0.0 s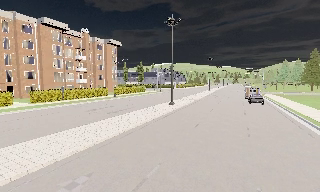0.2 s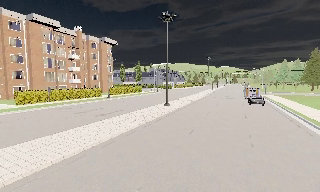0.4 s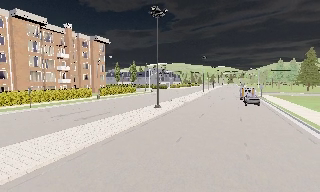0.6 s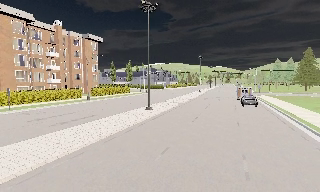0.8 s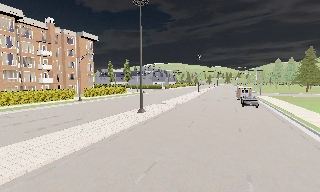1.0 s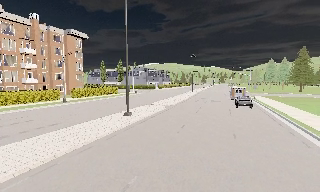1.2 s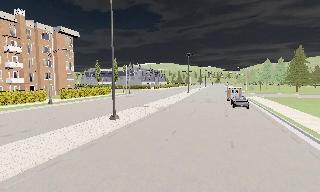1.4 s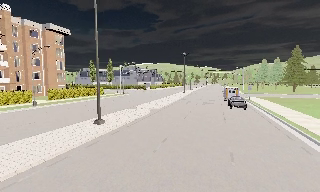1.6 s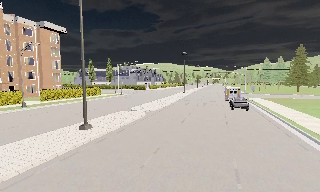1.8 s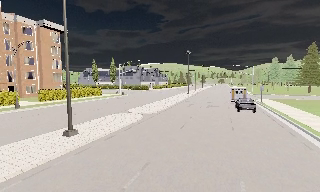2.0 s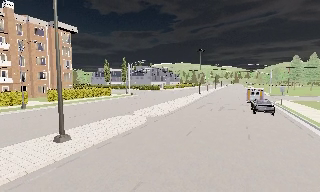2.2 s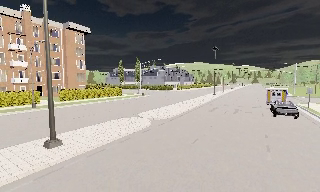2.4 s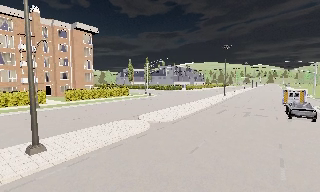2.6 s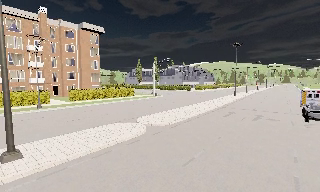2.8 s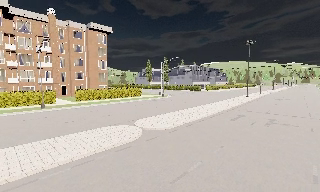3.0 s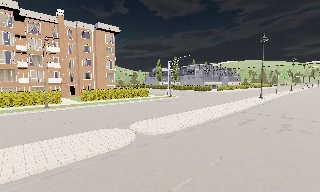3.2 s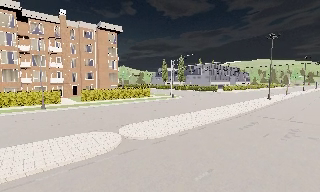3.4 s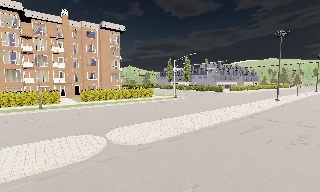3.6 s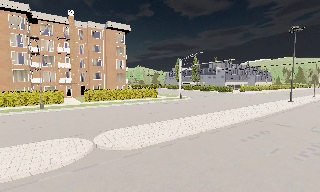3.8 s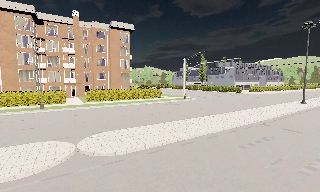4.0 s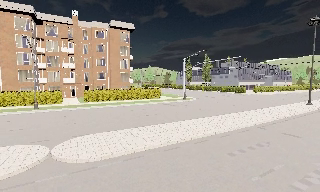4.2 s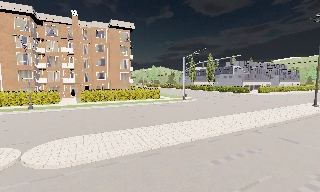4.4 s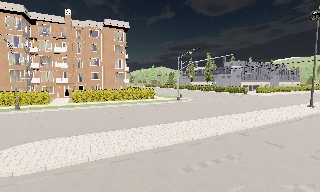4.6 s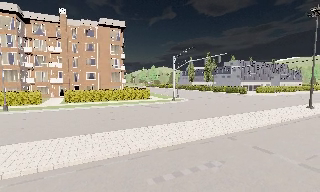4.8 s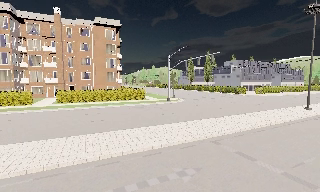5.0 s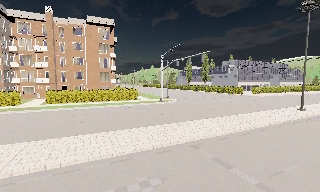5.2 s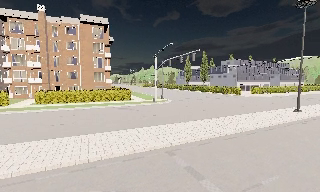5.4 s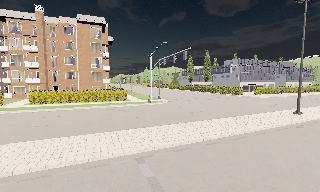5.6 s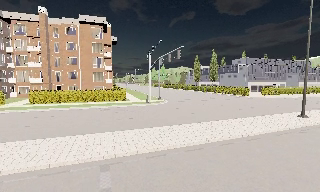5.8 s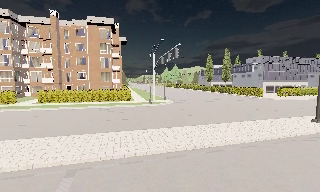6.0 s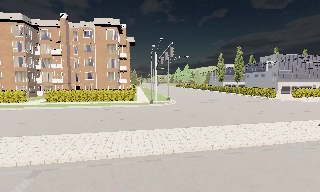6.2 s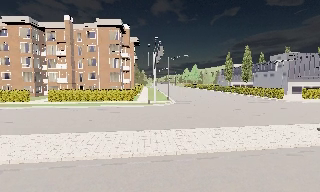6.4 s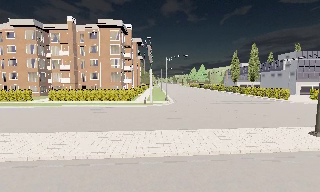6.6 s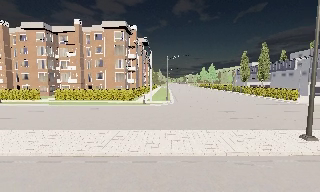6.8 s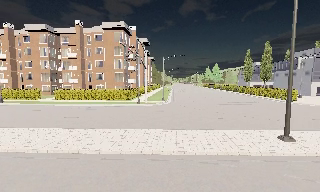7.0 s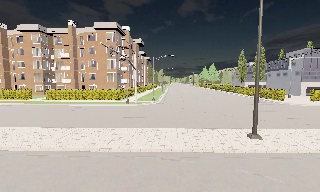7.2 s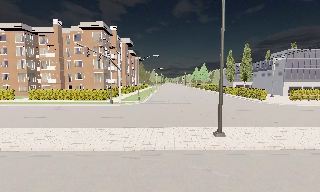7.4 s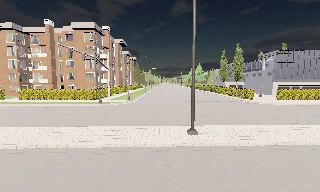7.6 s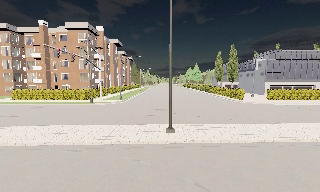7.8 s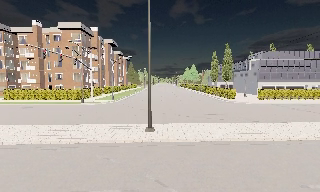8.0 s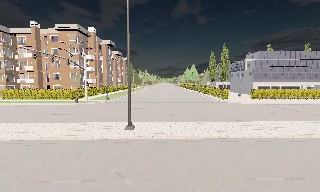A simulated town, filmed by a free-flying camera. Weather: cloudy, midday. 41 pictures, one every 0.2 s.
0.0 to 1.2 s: The camera travels forward and to its right, about 10 m, so what stands in front looms larger.
1.2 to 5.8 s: The camera pans to its left, which is counterclockwise from overhead, by about 55 degrees. It travels to its right and forward, about 30 m, so close, fixed things drift to the left.
5.8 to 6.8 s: The camera pans to its left, which is counterclockwise from overhead, by about 20 degrees. It travels to its right, about 9 m, so close, fixed things drift to the left.
6.8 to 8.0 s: The camera travels to its right, about 9 m, so close, fixed things drift to the left.
The film runs forward here.
